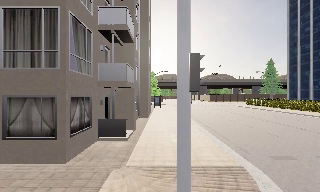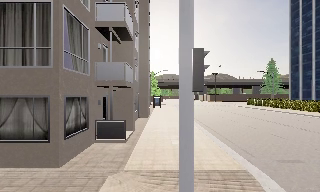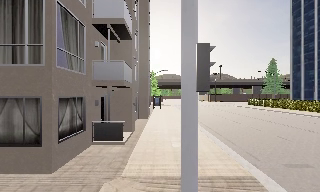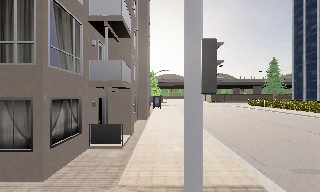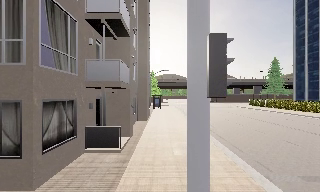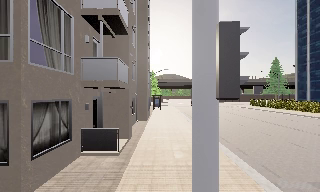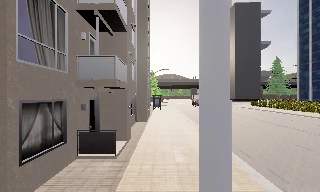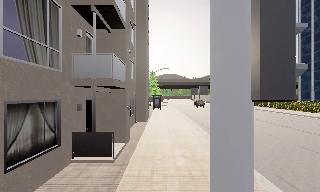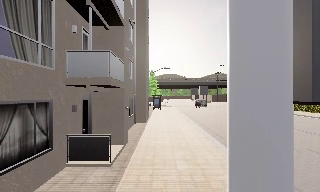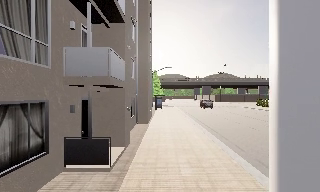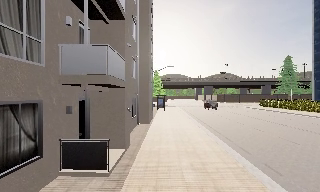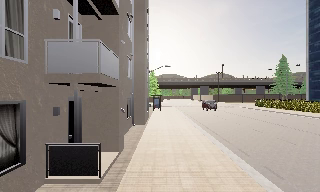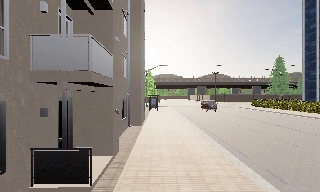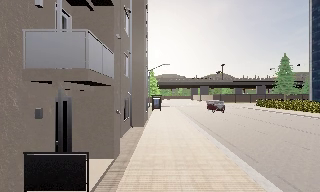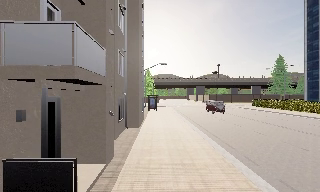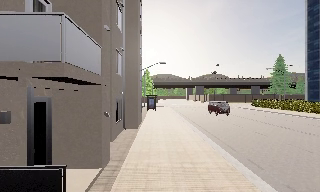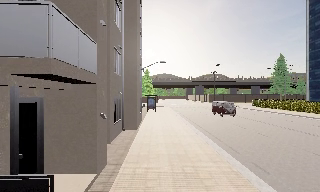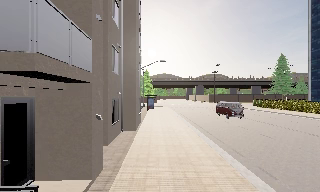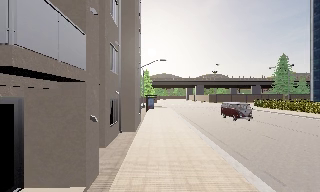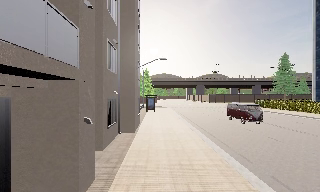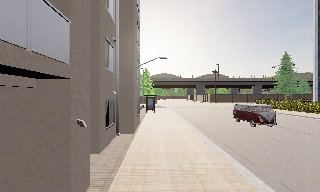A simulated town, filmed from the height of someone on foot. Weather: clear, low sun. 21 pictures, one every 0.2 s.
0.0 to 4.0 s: The camera travels forward, about 7 m, so what stands in front looms larger.
The film runs forward here.
